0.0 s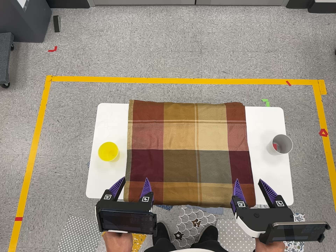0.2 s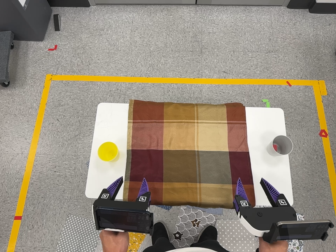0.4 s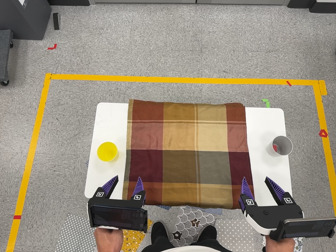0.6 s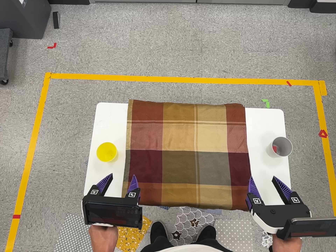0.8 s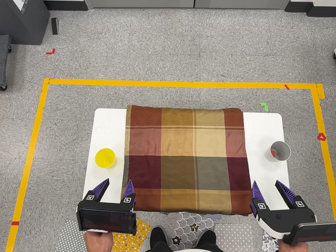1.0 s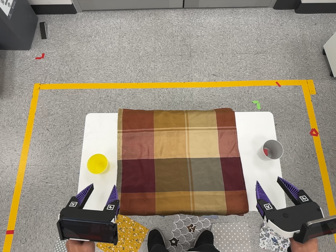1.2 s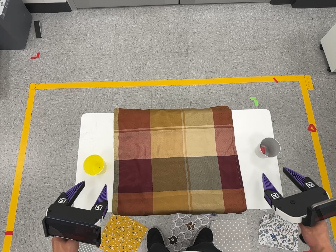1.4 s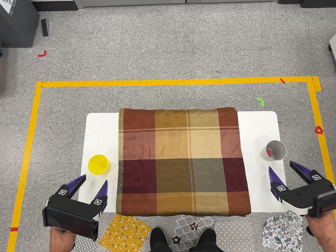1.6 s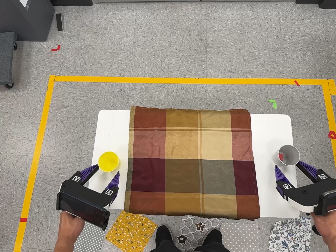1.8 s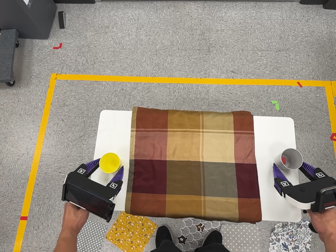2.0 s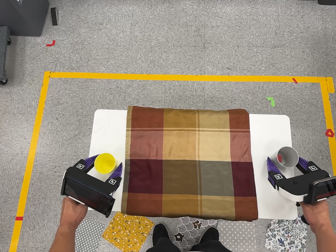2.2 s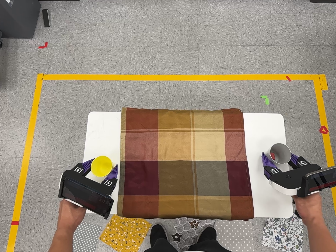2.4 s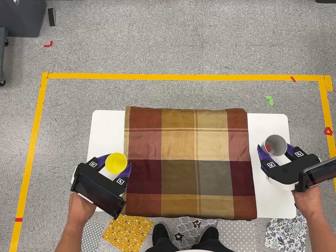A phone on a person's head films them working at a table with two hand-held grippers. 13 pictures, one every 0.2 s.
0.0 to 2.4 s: The camera travels toward the top of its view and forward, about 10 cm, so close, fixed things drift downward.
The film runs forward here.
